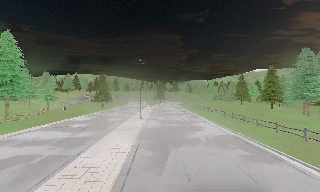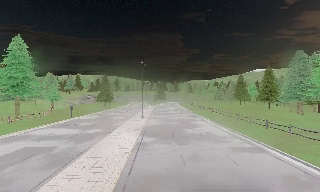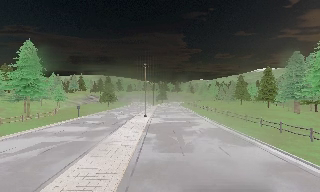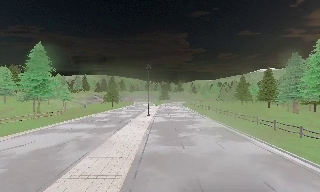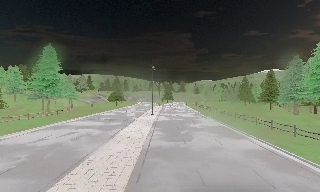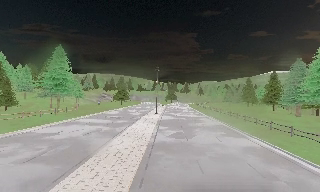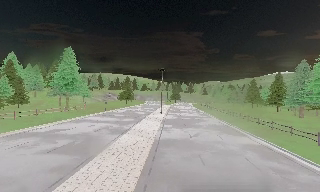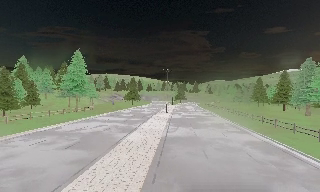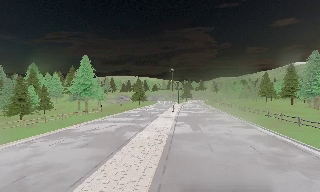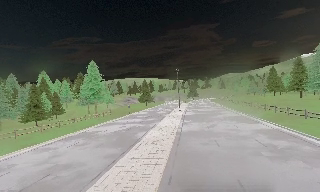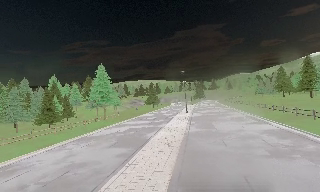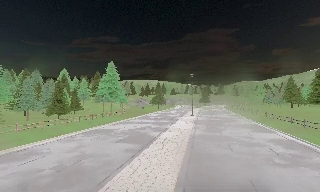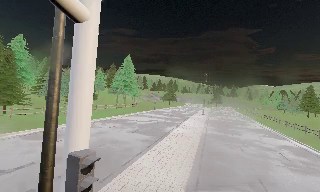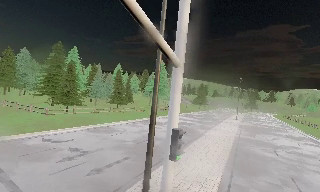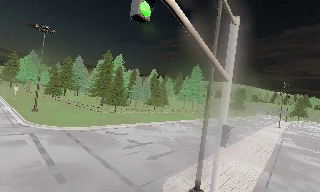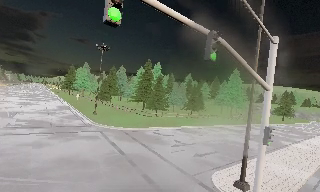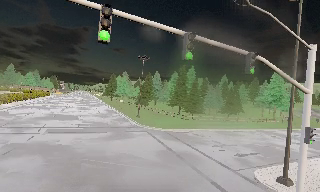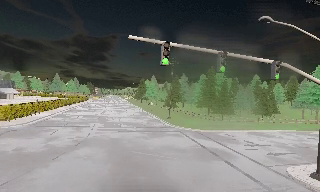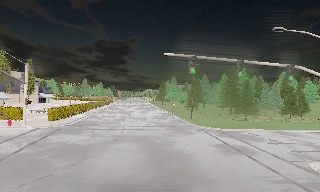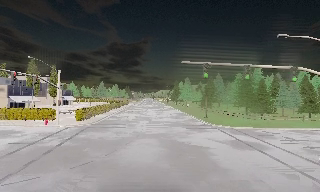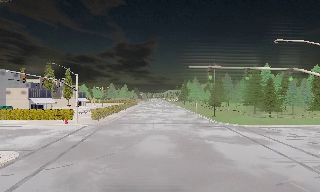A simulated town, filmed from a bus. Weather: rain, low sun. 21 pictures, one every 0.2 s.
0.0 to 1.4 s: The camera travels backward, about 11 m, so what stands in front gets smaller. It loses speed.
1.4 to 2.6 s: The camera pans to its left, which is counterclockwise from overhead, by about 20 degrees. It travels backward, about 7 m, so what stands in front gets smaller. It gains speed.
2.6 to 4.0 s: The camera swings to its left by about 60 degrees, and the scene slides to the right. It travels backward, about 14 m.
The film runs backward here.
